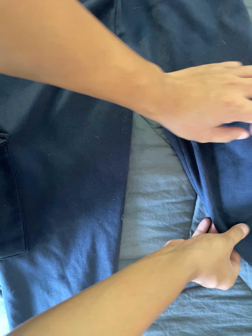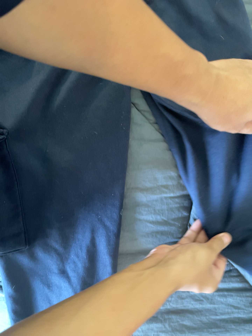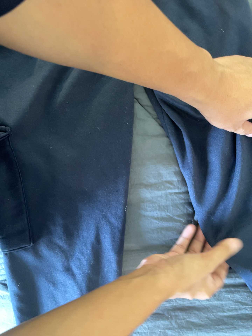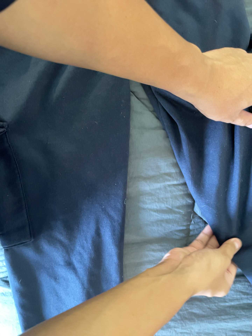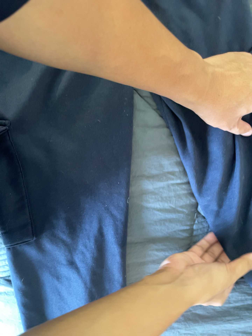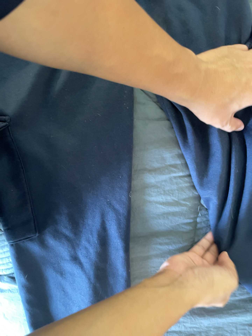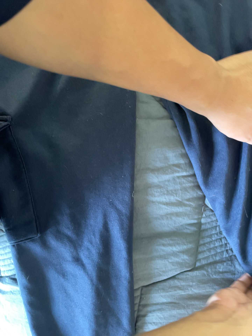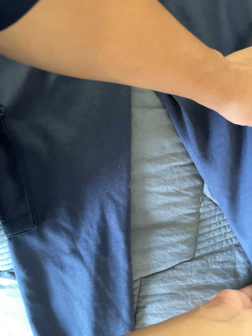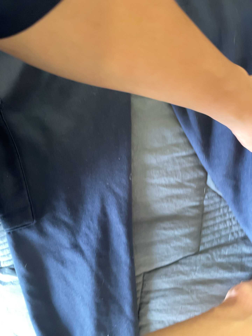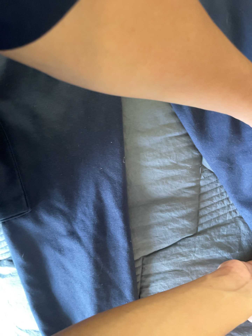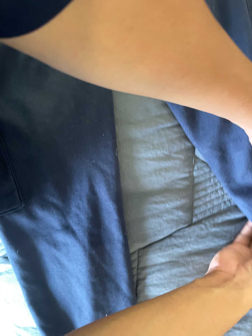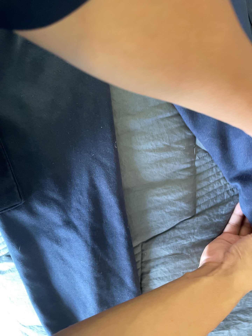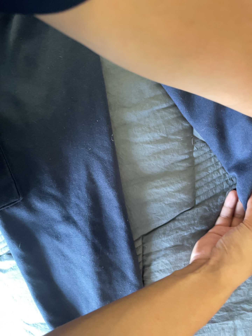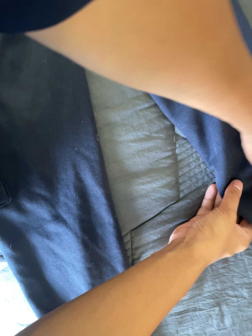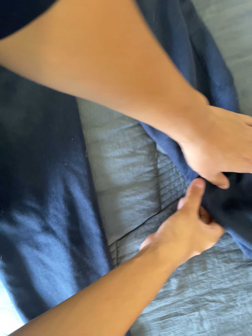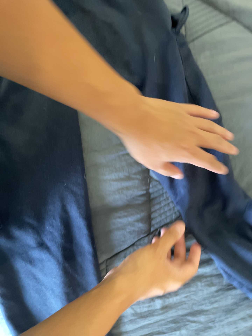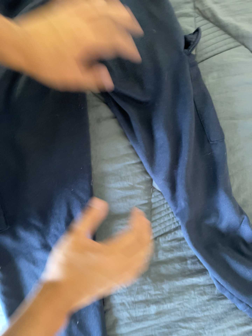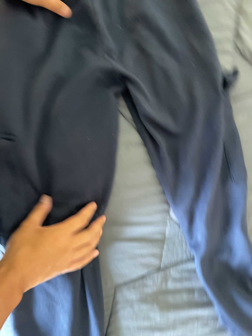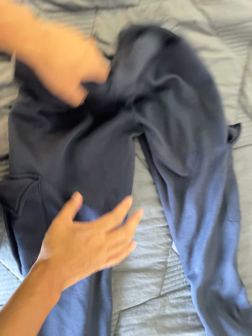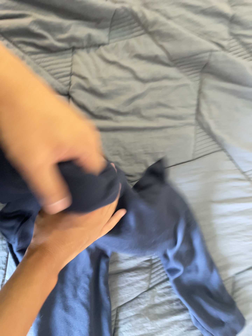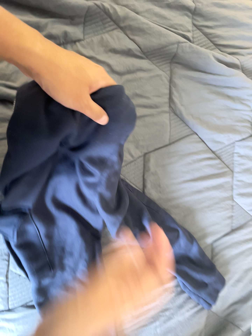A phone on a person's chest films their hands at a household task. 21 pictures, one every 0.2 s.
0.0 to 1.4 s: The camera shifts only a little, or ends up much as it began.
1.4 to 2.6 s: The camera travels toward the bottom of its view, about 8 cm, so close, fixed things drift upward. It rolls about its line of sight by about 10 degrees, and the scene rotates counterclockwise.
2.6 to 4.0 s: The camera pans to its right by about 30 degrees. It travels backward, to its left and toward the top of its view, about 40 cm. It rolls about its line of sight by about 10 degrees, and the scene rotates clockwise.
The film runs forward here.
